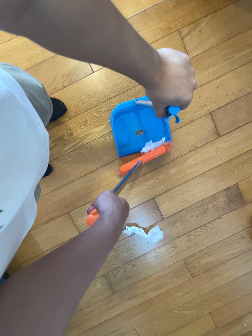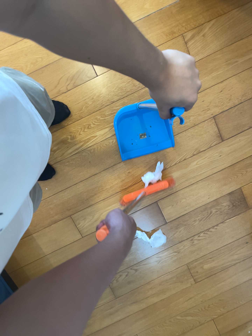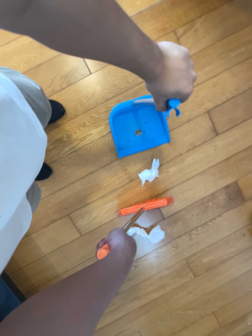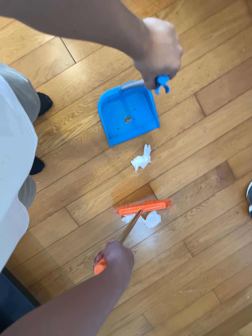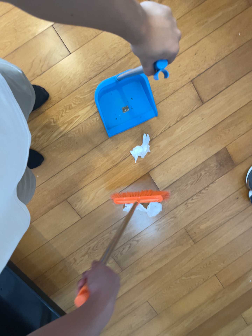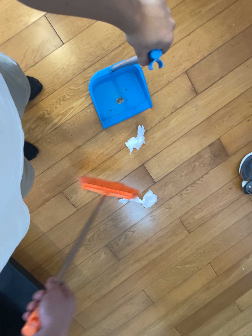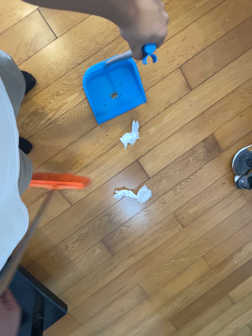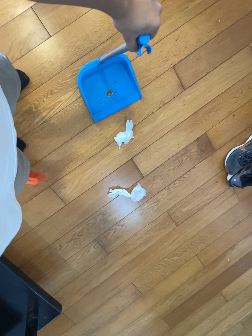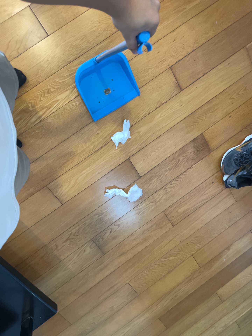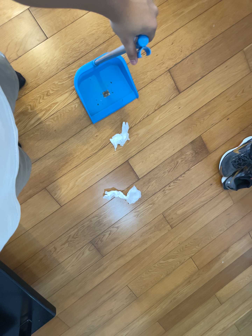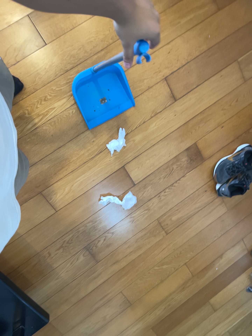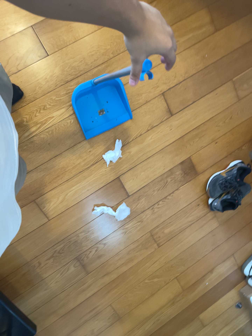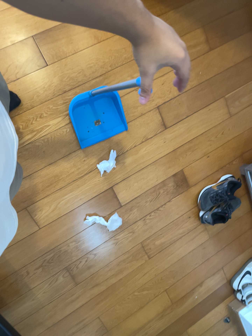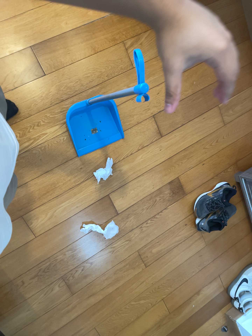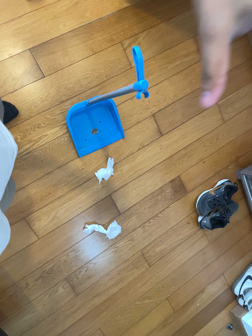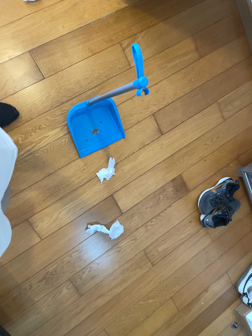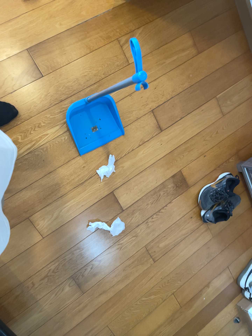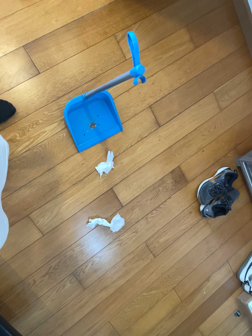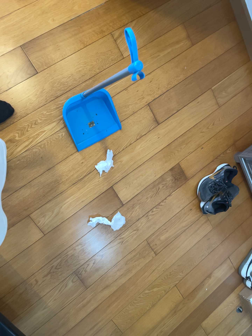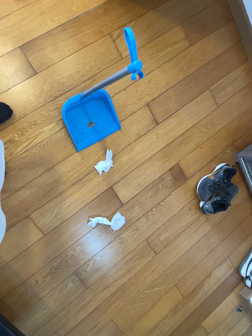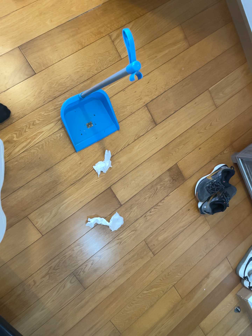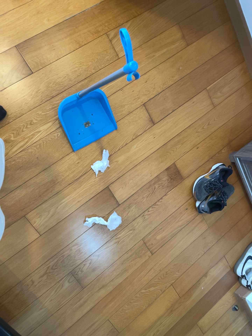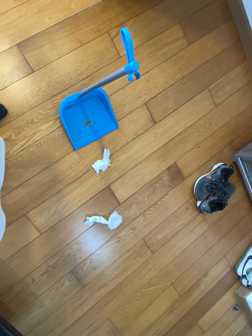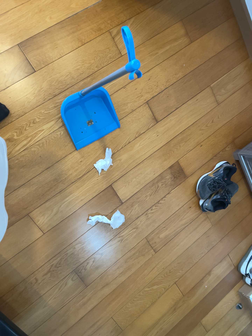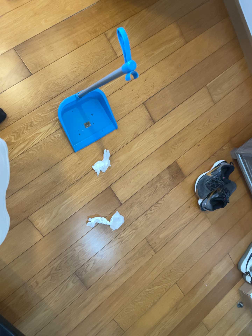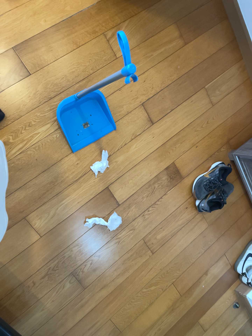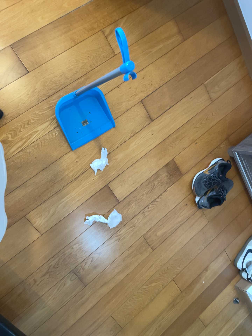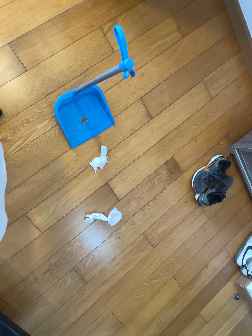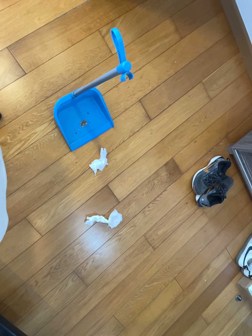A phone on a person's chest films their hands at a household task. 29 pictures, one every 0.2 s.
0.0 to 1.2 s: The camera travels toward the bottom of its view, about 8 cm, so close, fixed things drift upward. It rolls about its line of sight by about 10 degrees, and the scene rotates counterclockwise.
1.2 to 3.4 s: The camera travels toward the bottom of its view, backward and to its left, about 10 cm. Its aim tips toward the top of its view by about 10 degrees.
3.4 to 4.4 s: The camera keeps its place and its aim.
4.4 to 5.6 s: The camera shifts only a little, or ends up much as it began.
The film runs backward here.
